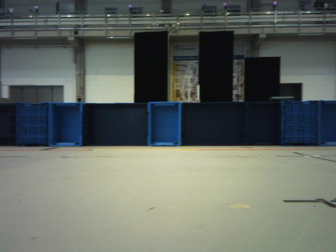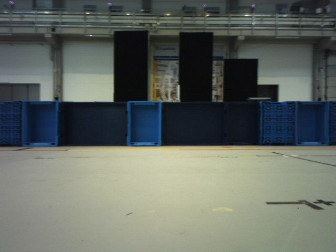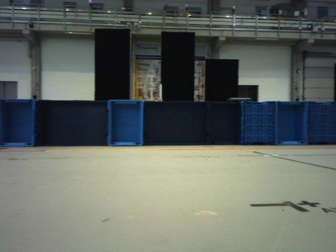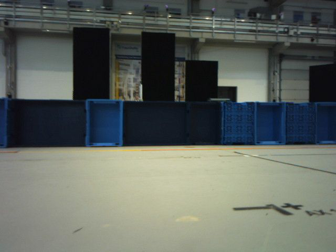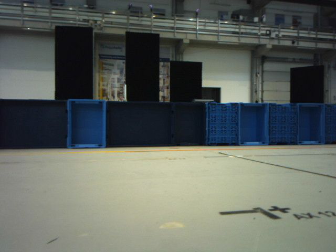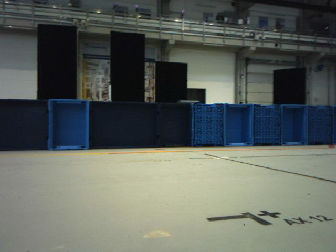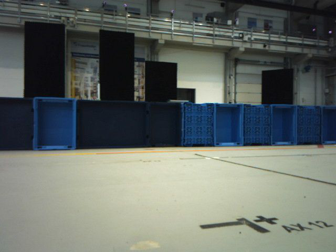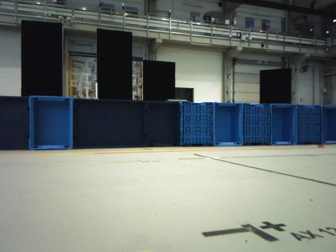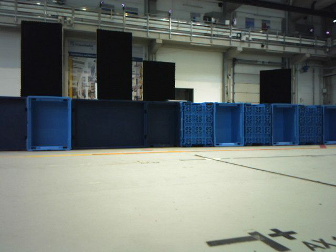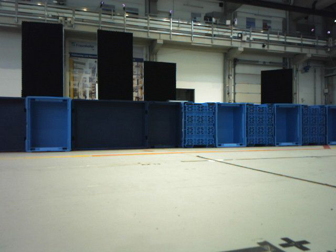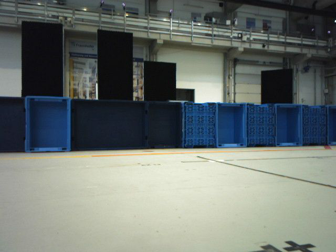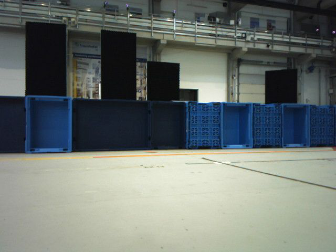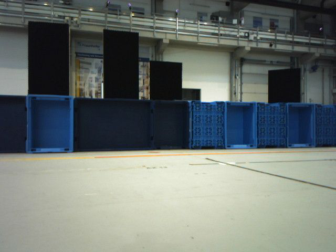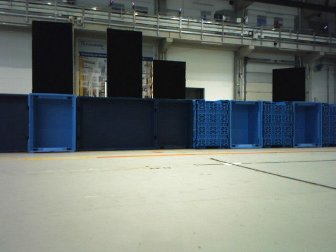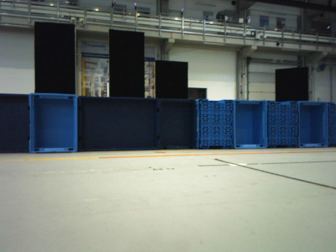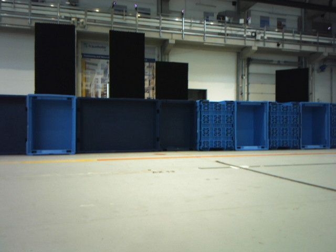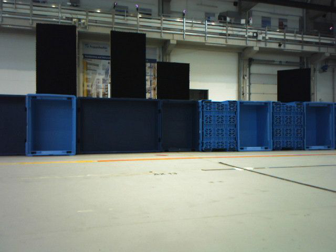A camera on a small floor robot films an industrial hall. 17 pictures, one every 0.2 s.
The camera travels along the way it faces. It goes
forward.
0.0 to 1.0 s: The camera swings to its right by about 20 degrees, and the scene slides to the left. It travels forward, about 0.2 m, so what stands in front looms larger.
1.0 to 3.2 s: The camera travels forward, about 0.4 m, so what stands in front looms larger.
The film runs forward here.
